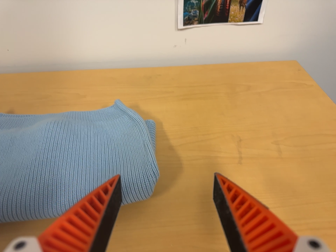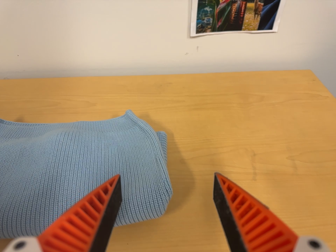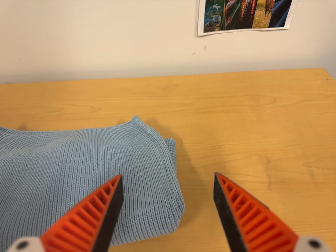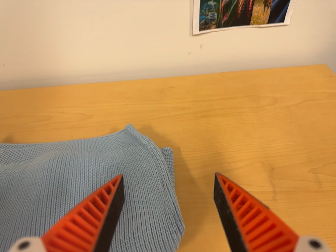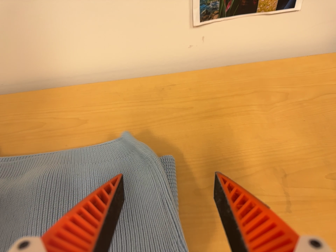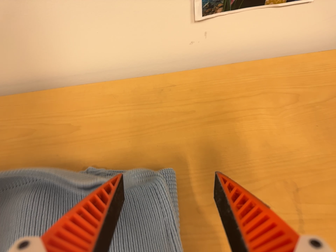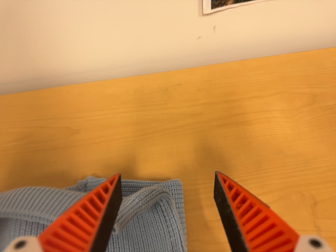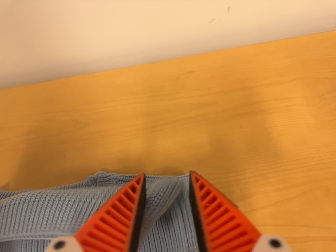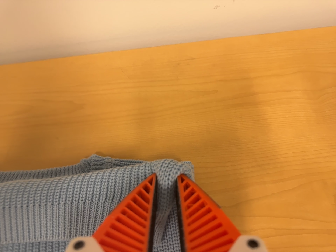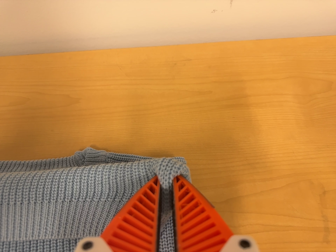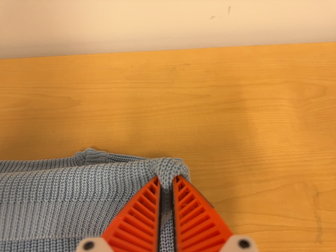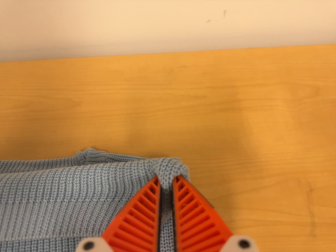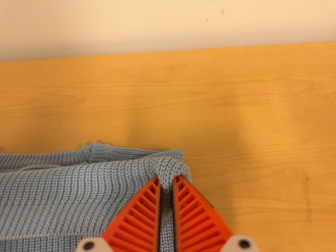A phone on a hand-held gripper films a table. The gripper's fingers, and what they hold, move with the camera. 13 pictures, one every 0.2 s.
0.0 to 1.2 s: The camera travels forward and toward the top of its view, about 22 cm, so what stands in front looms larger. Its aim tips toward the bottom of its view by about 10 degrees.
1.2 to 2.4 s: The camera shifts only a little, or ends up much as it began.
The film runs backward here.
